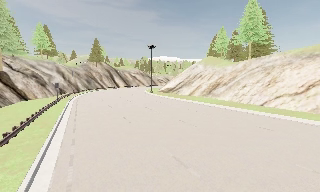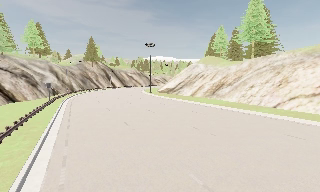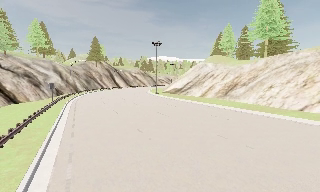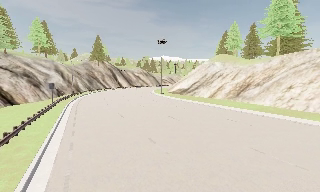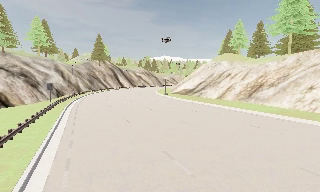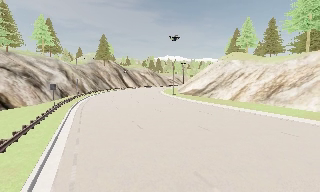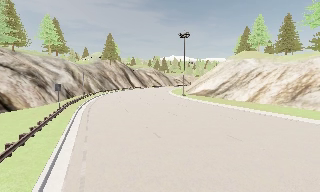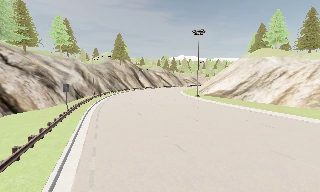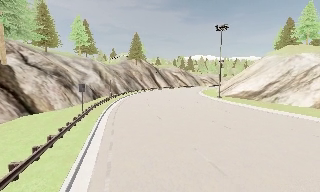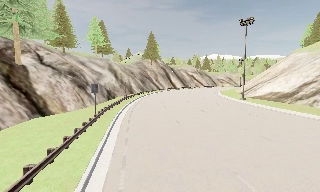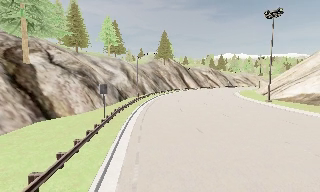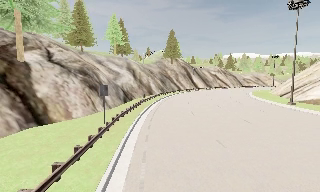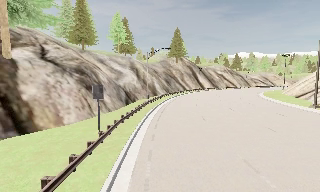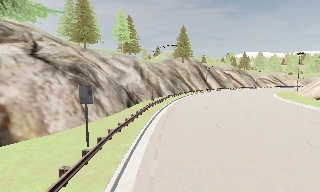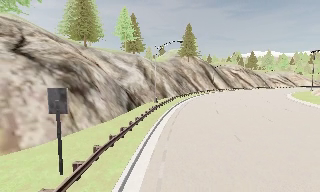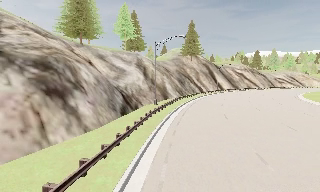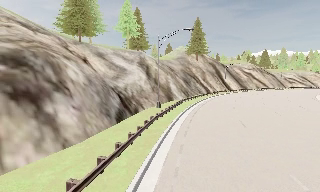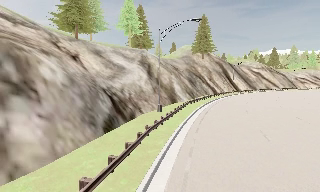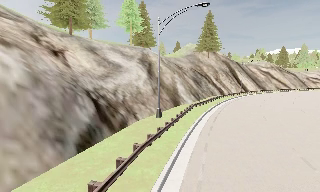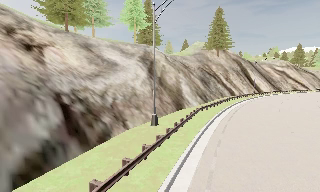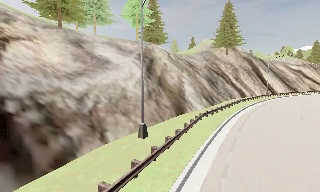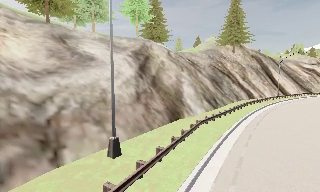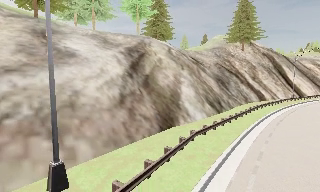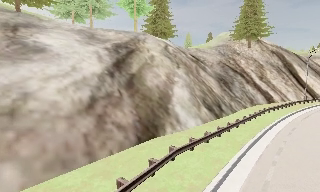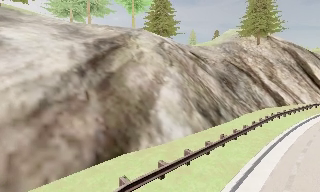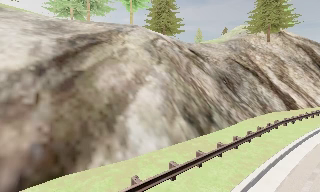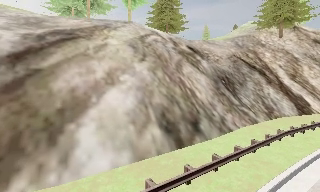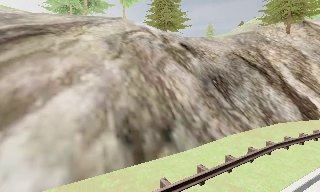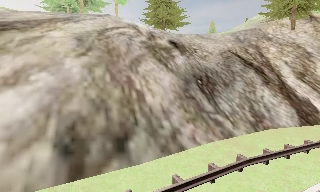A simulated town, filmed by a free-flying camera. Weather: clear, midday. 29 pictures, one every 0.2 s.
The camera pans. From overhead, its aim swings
counterclockwise.
0.0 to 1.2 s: The camera travels forward and to its left, about 11 m, so what stands in front looms larger.
1.2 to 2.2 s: The camera swings to its left by about 20 degrees, and the scene slides to the right. It travels forward, about 9 m, so what stands in front looms larger.
2.2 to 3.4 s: The camera travels forward, about 13 m, so what stands in front looms larger.
3.4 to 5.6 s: The camera pans to its left, which is counterclockwise from overhead, by about 30 degrees. It travels forward and to its right, about 25 m.
The film runs backward here.
